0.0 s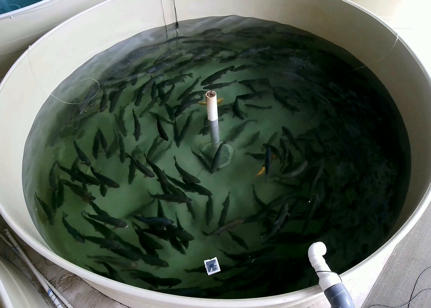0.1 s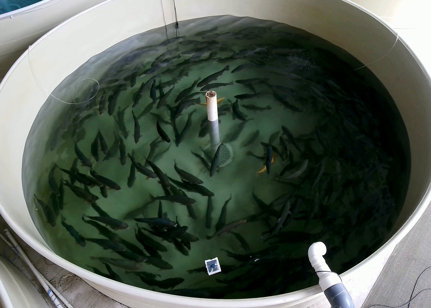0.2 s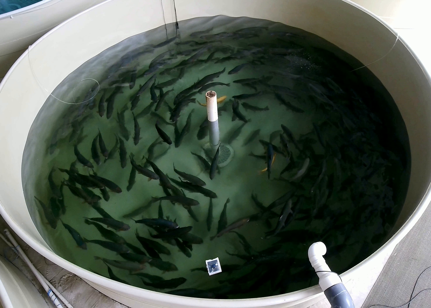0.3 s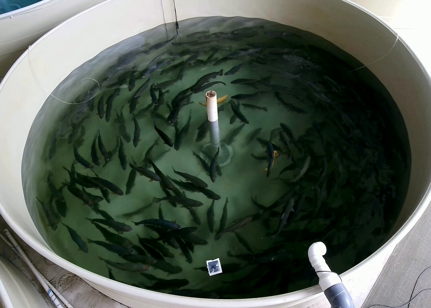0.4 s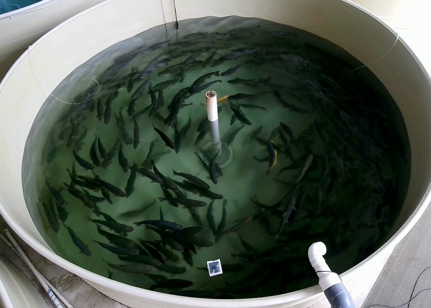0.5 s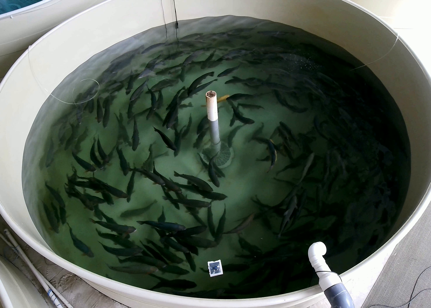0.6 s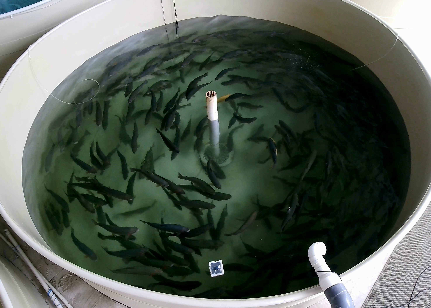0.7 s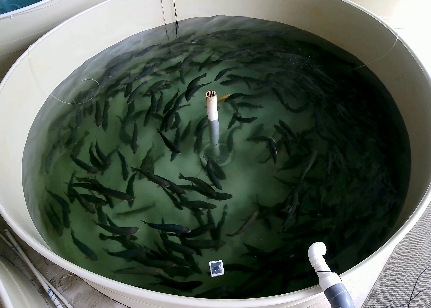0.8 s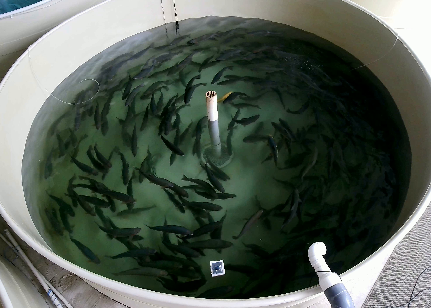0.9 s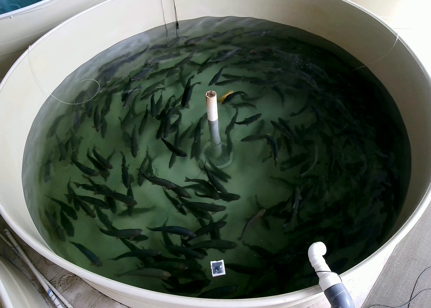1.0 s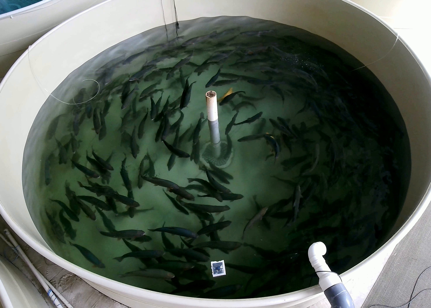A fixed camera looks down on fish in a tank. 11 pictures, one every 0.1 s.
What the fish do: Normal cruising.
